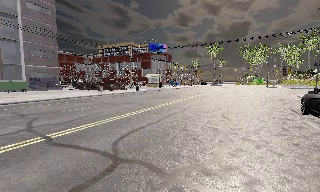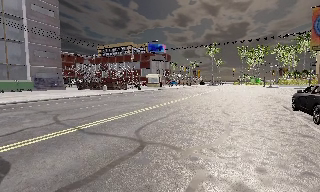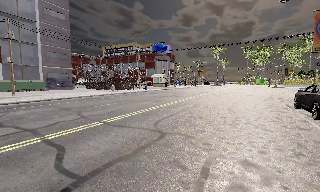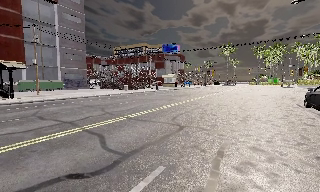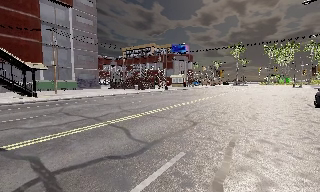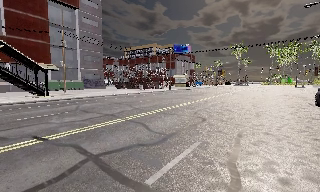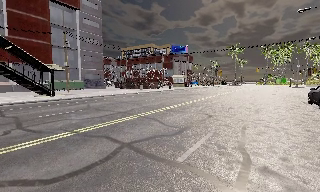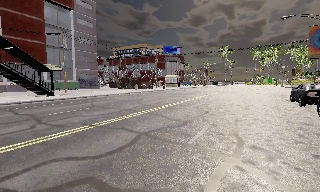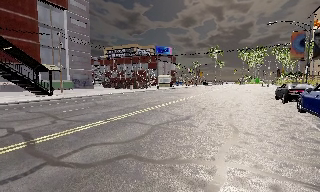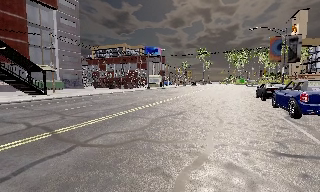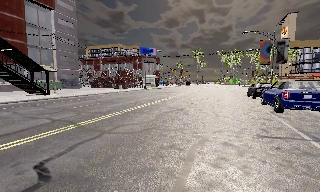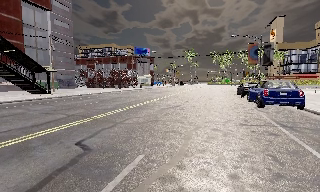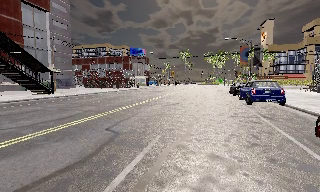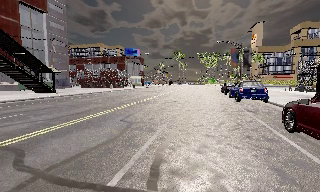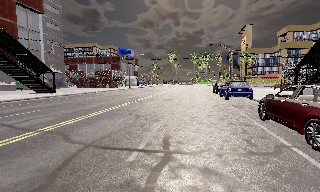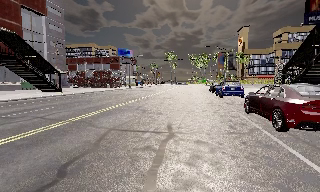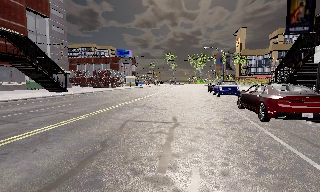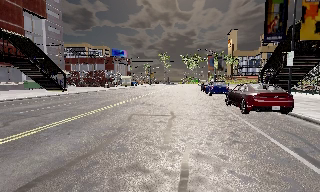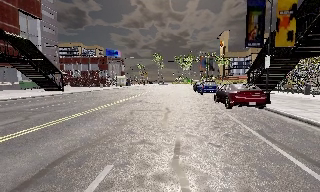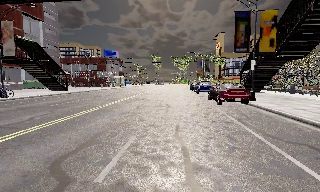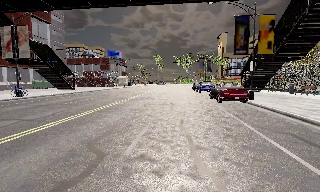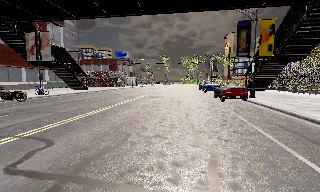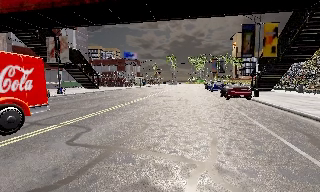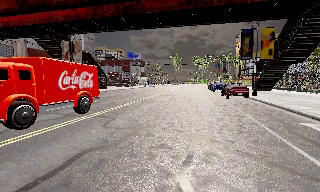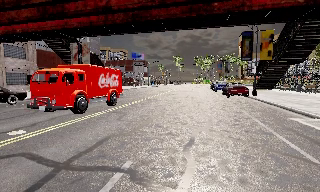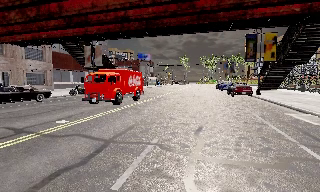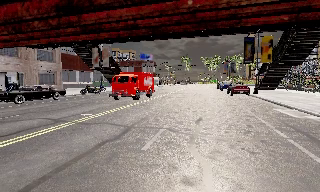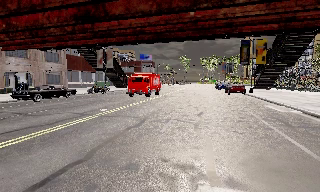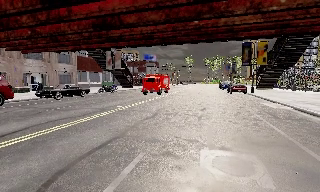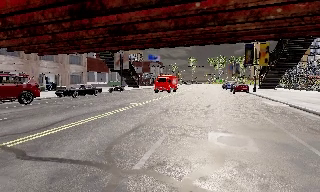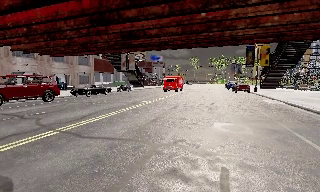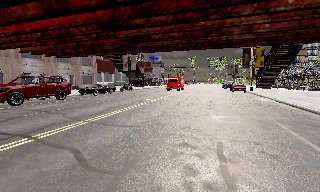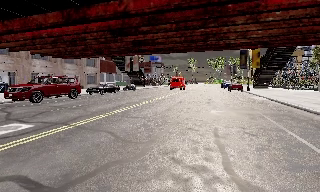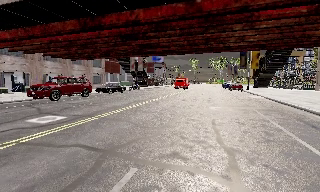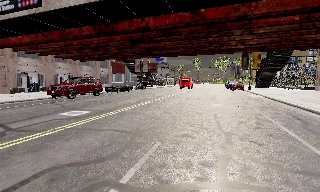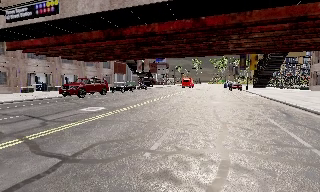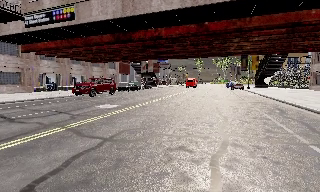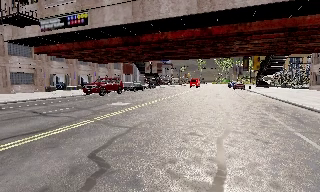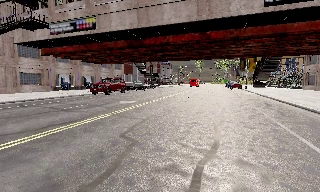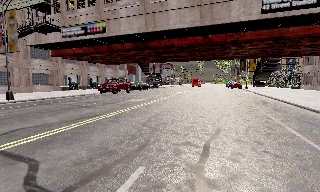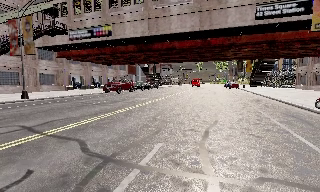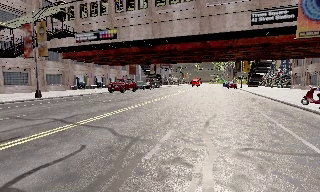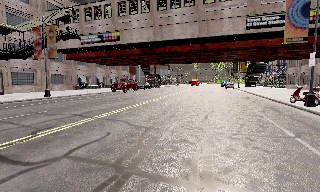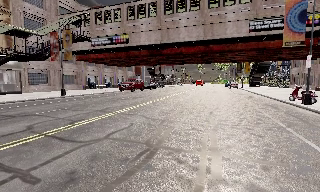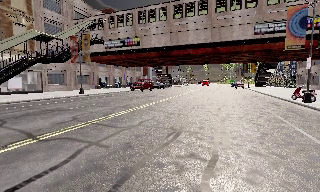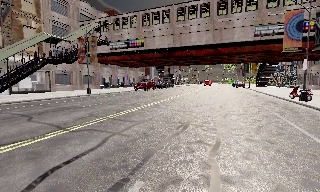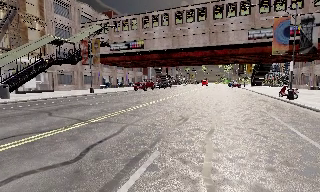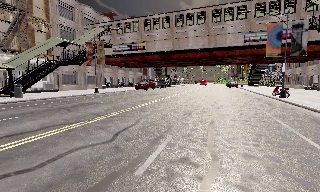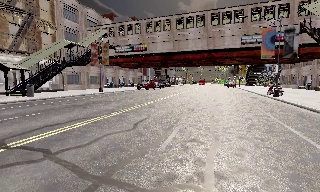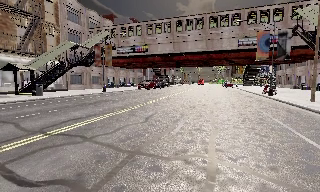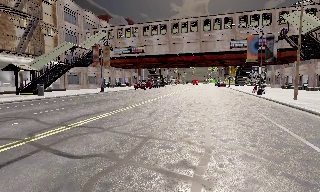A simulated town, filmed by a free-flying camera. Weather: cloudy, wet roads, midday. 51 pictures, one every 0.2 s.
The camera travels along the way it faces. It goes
backward.
0.0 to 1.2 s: The camera travels backward and to its left, about 5 m, so what stands in front gets smaller.
1.2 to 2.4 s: The camera pans to its right, which is clockwise from overhead, by about 15 degrees. It travels backward and to its left, about 7 m, so what stands in front gets smaller.
2.4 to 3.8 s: The camera pans to its right, which is clockwise from overhead, by about 10 degrees. It travels backward, about 9 m, so what stands in front gets smaller.
3.8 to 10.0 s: The camera pans to its left, which is counterclockwise from overhead, by about 10 degrees. It travels backward, about 40 m, so what stands in front gets smaller.
The film runs backward here.
